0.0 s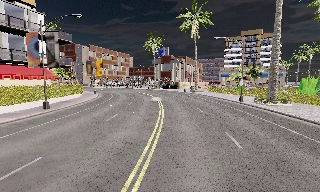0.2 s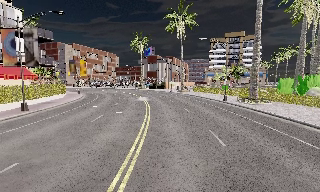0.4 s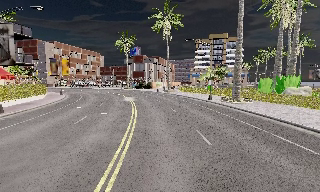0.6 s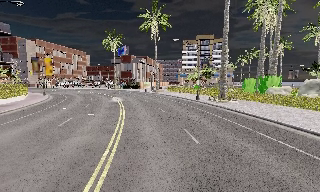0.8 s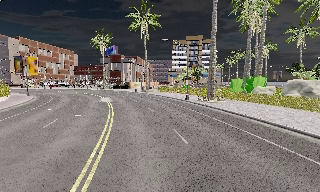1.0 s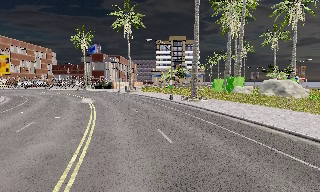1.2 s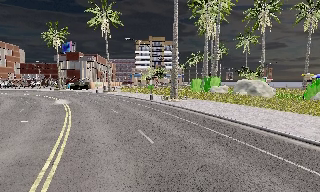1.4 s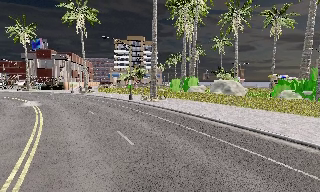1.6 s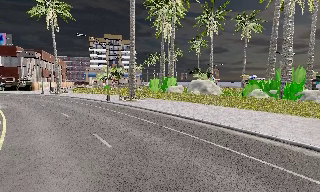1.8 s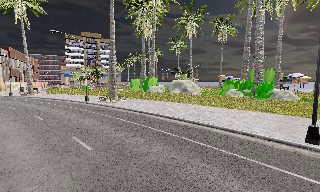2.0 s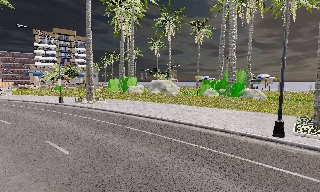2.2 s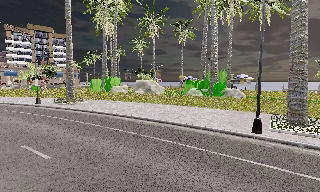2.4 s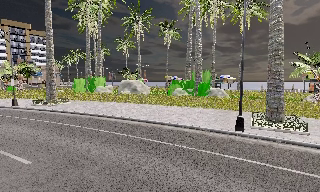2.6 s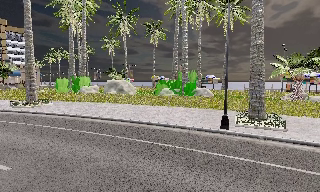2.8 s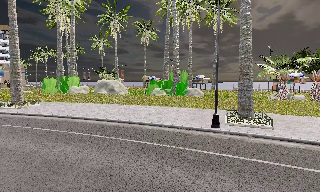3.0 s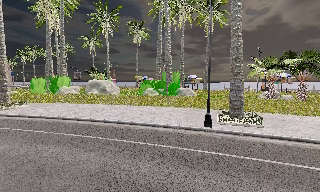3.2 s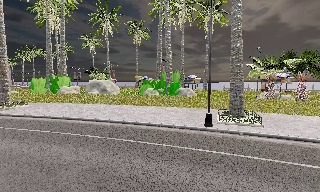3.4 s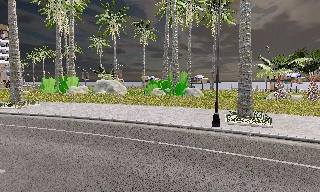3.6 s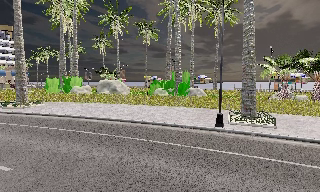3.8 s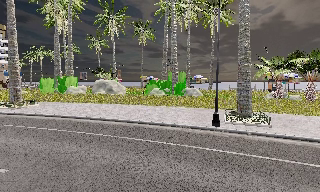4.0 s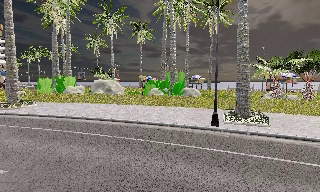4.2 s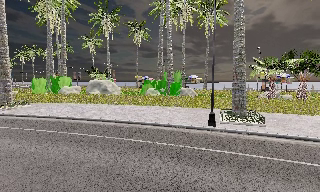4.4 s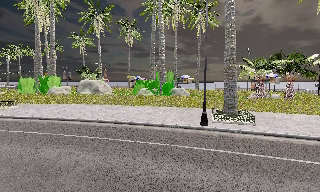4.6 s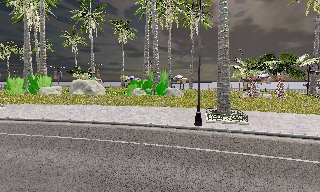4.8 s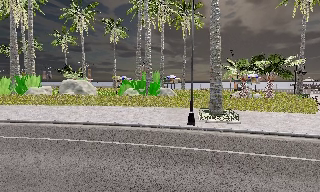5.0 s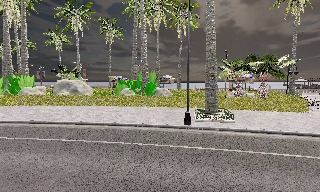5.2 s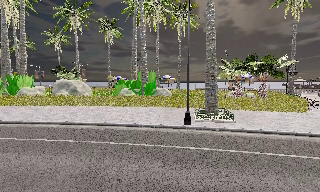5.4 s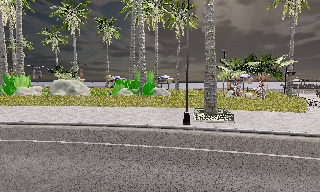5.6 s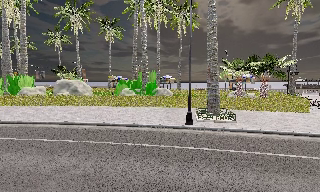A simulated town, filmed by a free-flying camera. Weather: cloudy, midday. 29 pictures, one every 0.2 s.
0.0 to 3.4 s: The camera swings to its right by about 80 degrees, and the scene slides to the left.
3.4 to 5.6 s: The camera swings to its right by about 10 degrees, and the scene slides to the left.
The film runs forward here.
